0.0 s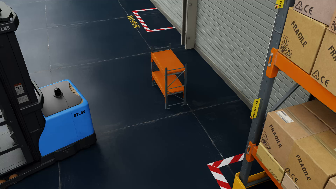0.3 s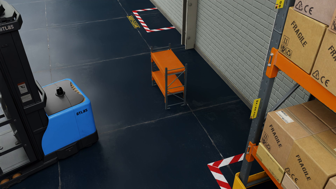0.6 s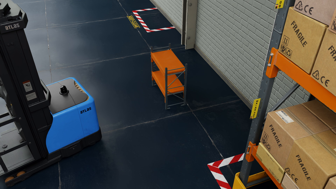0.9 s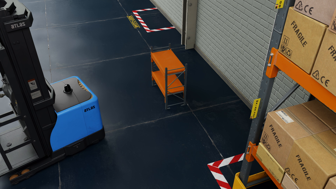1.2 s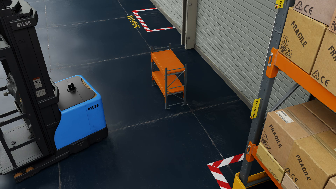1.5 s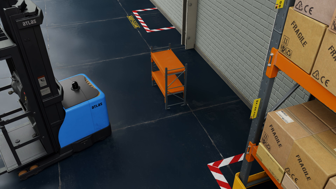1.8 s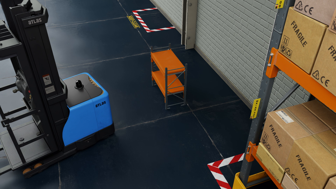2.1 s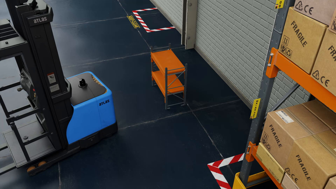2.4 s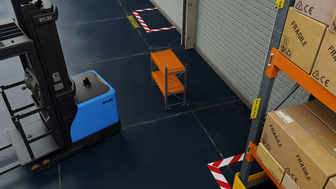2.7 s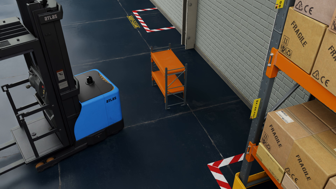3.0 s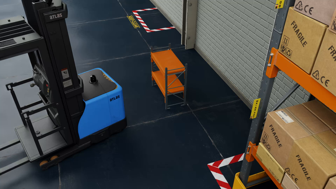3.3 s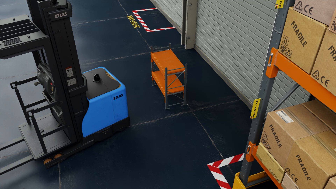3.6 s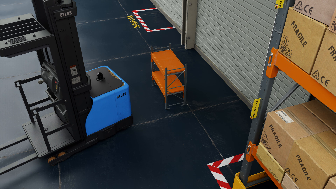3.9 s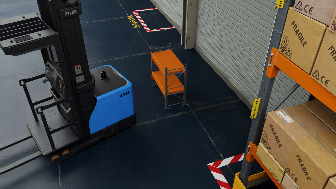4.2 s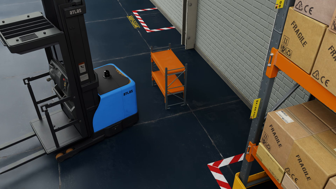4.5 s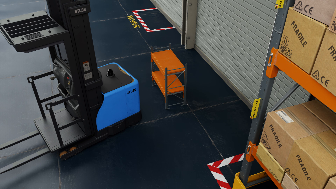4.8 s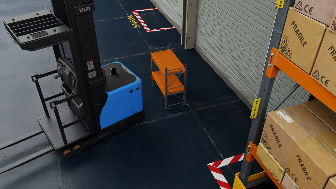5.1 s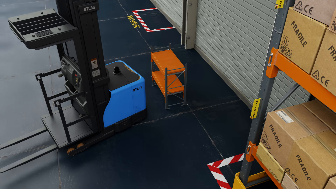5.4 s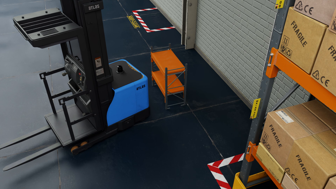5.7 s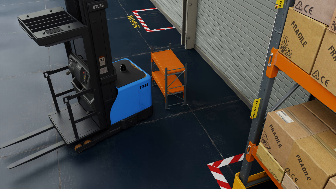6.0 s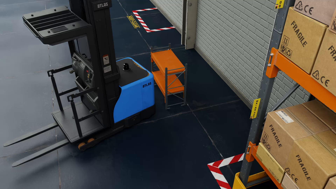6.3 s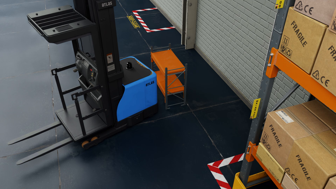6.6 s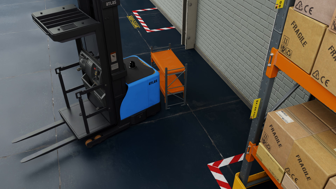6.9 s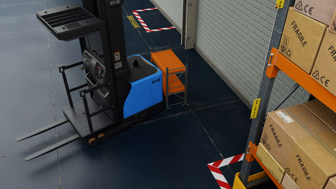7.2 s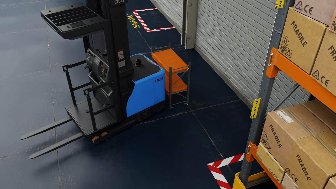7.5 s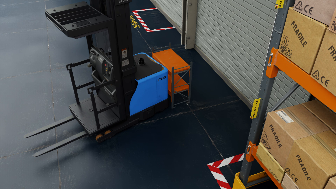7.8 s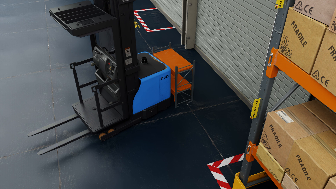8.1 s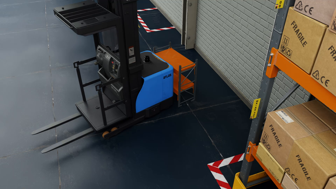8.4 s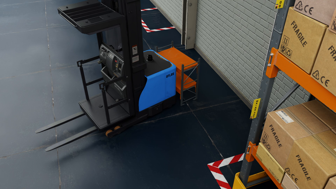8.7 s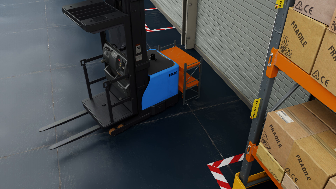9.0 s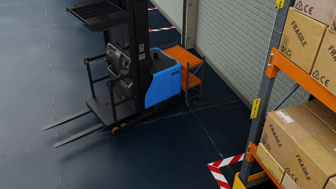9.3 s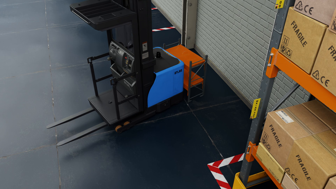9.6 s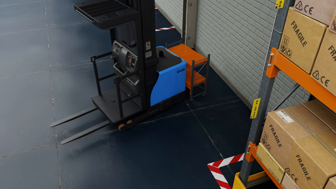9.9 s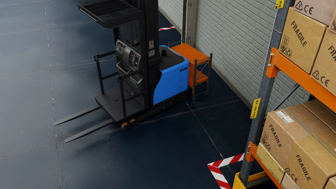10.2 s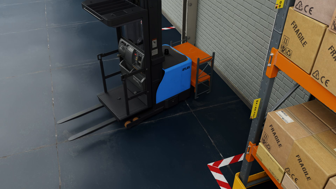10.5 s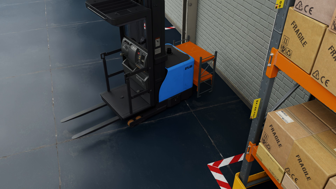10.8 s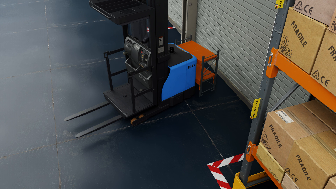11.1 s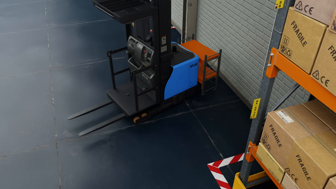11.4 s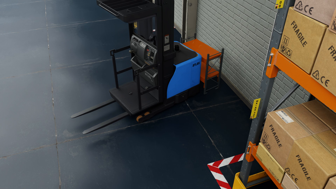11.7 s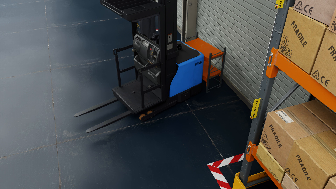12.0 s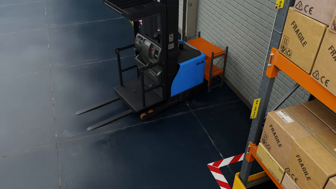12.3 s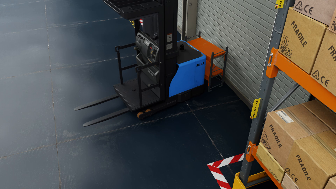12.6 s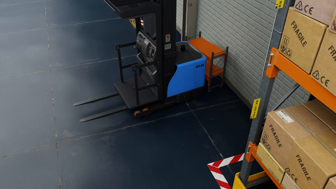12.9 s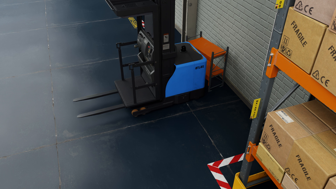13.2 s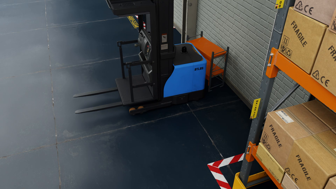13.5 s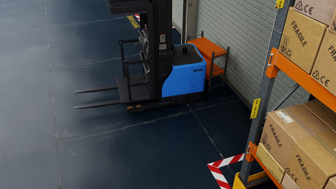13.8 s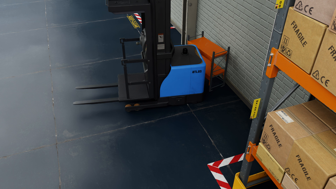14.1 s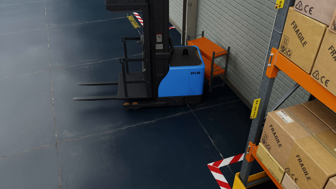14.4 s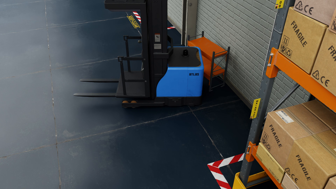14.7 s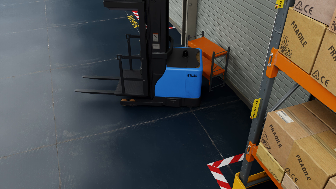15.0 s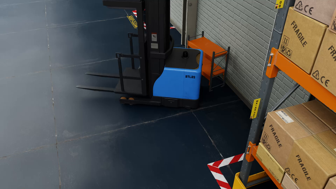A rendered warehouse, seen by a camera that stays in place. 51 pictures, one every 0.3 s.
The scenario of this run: A forklift runs into an object in its way.
